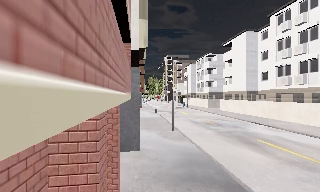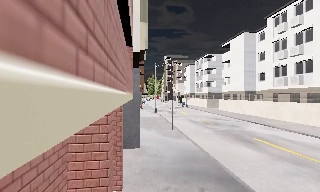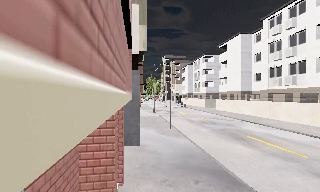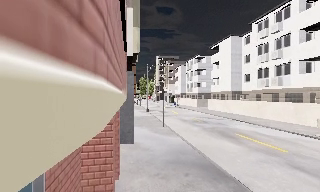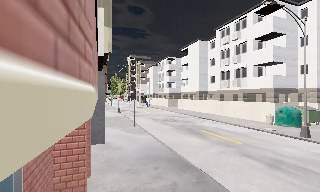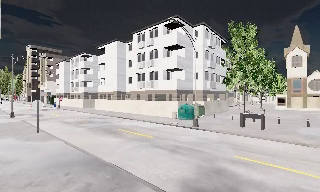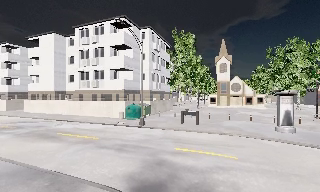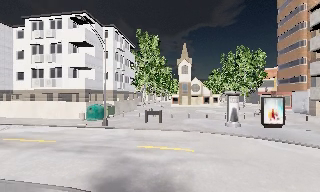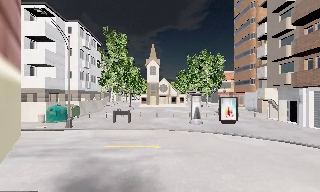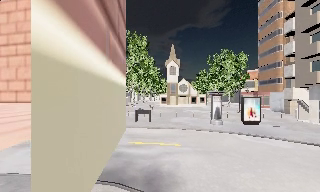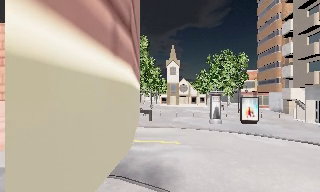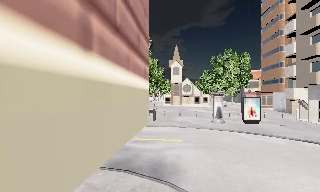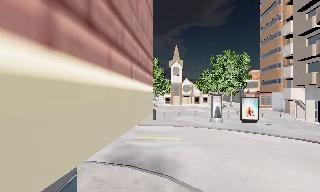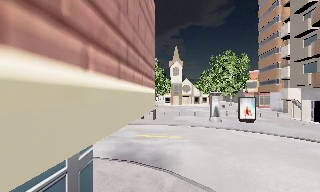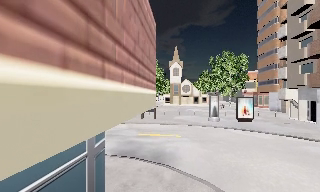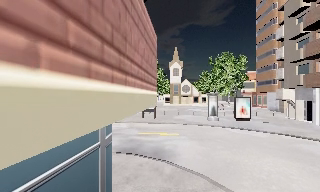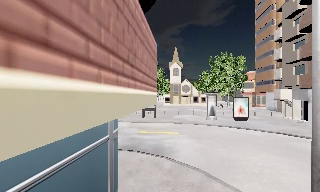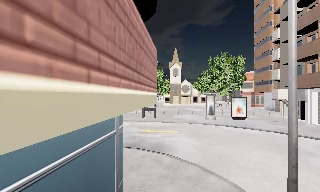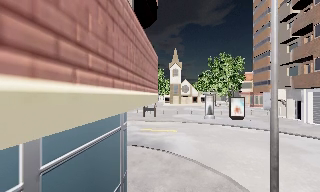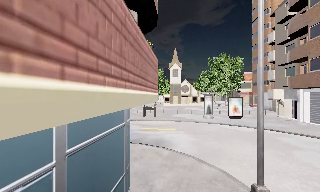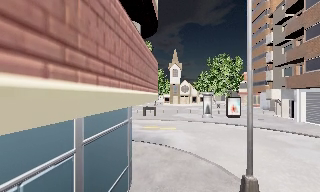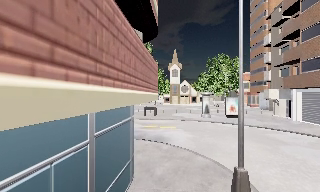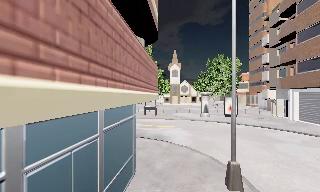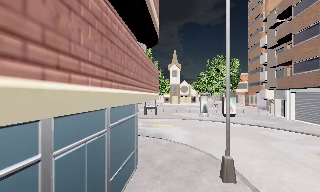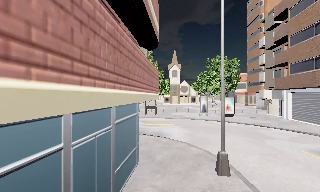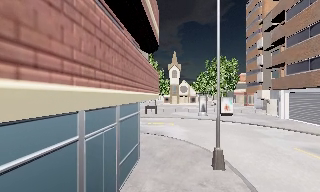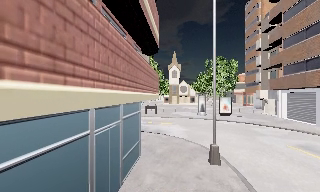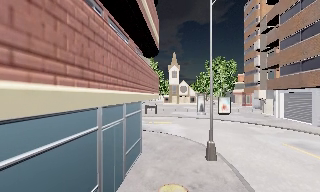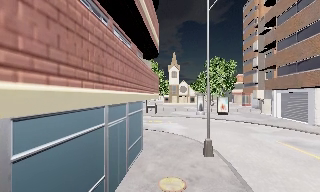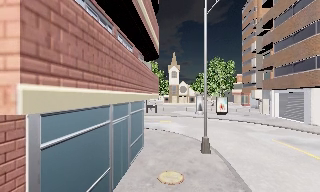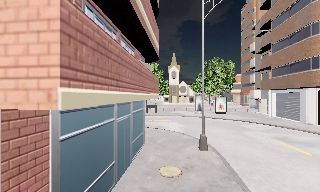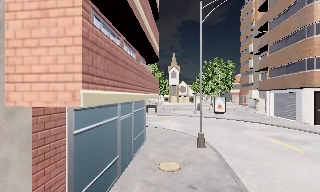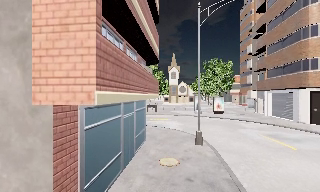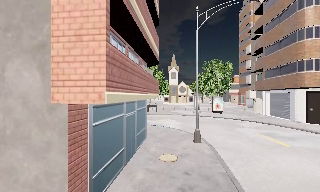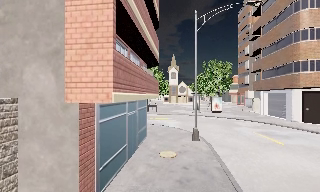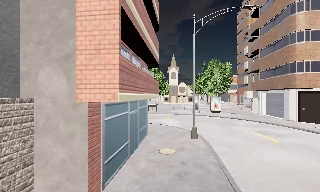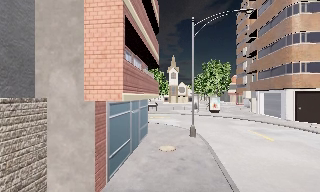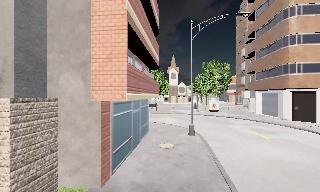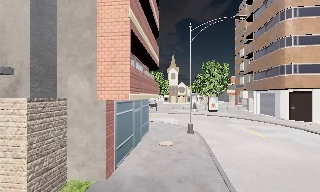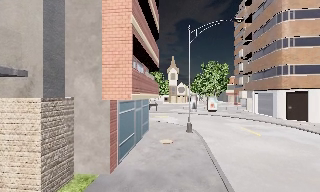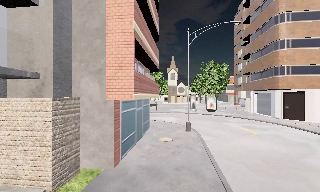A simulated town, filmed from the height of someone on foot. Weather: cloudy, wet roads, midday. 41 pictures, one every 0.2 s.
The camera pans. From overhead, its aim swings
clockwise.
The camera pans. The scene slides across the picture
to the left.
0.0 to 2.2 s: The camera pans to its right, which is clockwise from overhead, by about 75 degrees. It travels backward, about 4.5 m.
2.2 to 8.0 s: The camera travels backward, about 11 m, so what stands in front gets smaller.
The film runs backward here.
